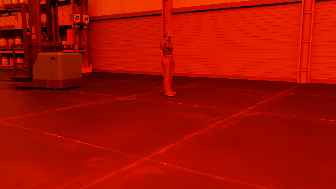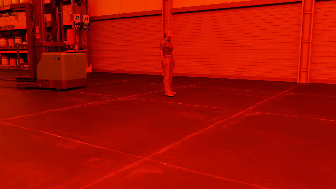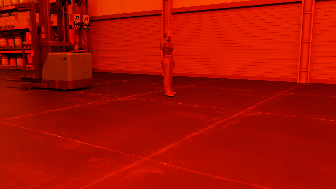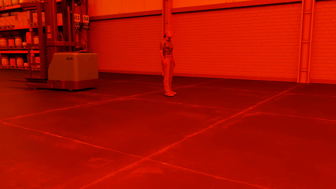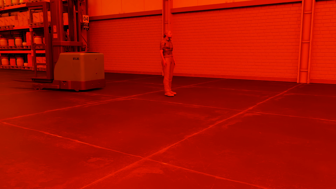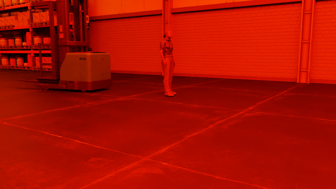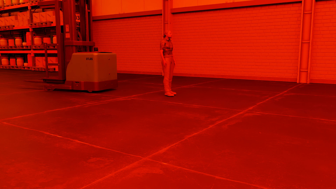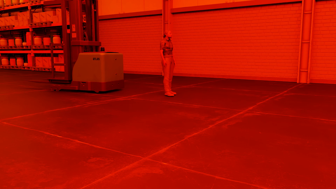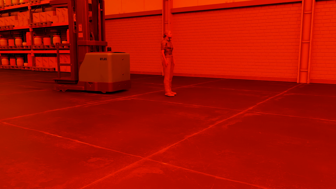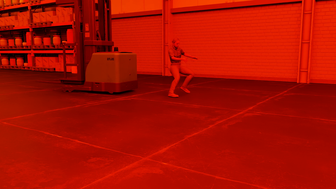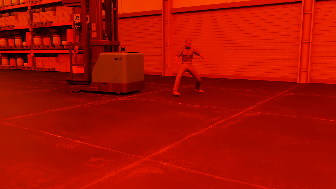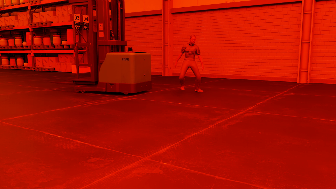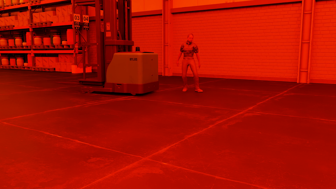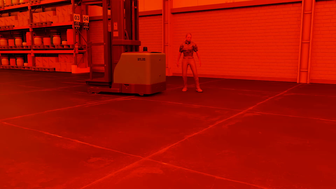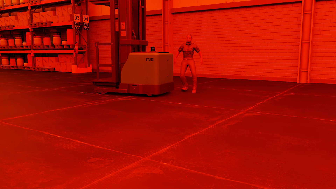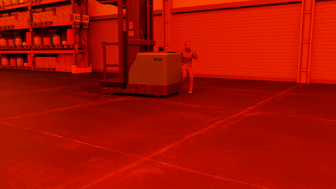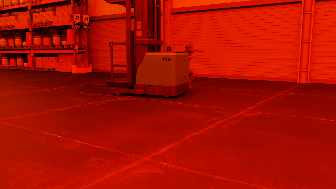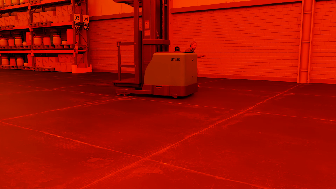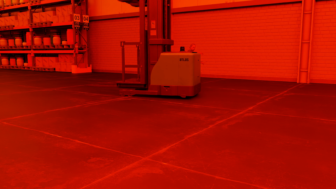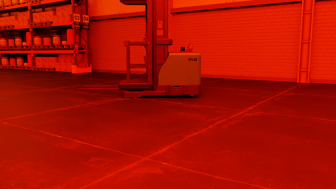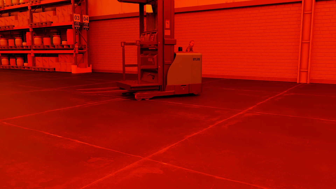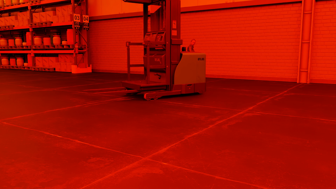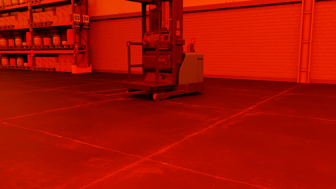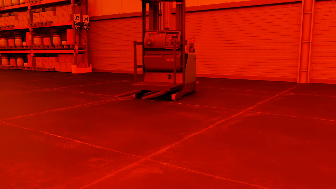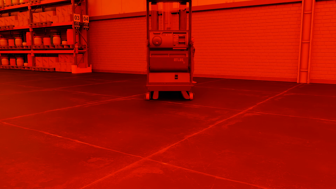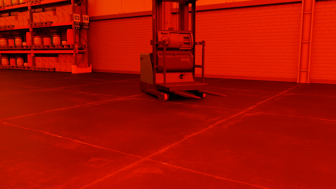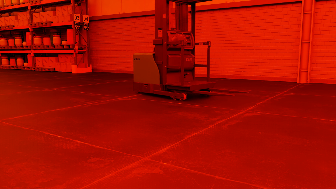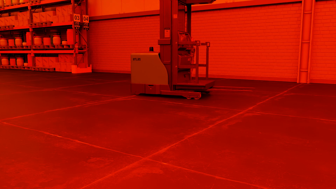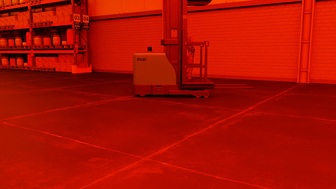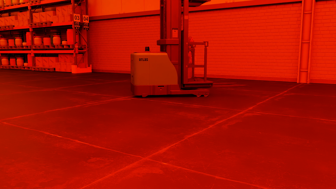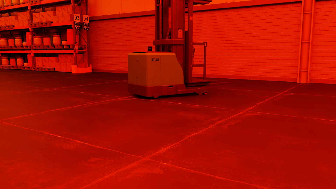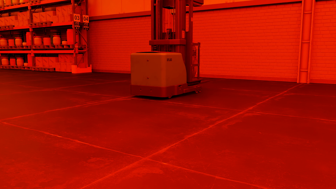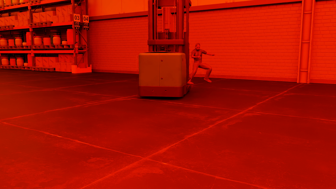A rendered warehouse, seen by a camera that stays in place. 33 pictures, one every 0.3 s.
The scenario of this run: Near miss between a forklift and a person.
